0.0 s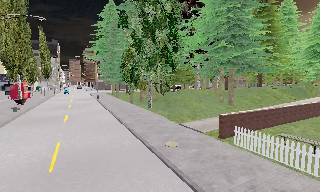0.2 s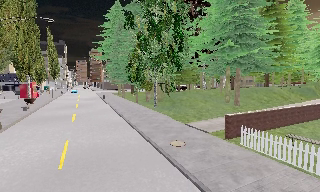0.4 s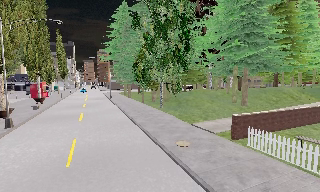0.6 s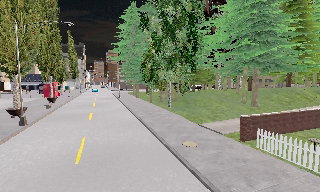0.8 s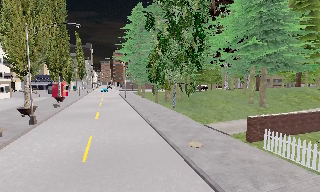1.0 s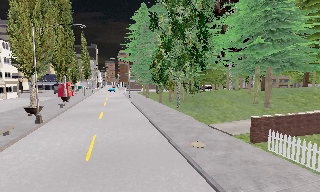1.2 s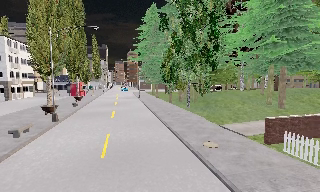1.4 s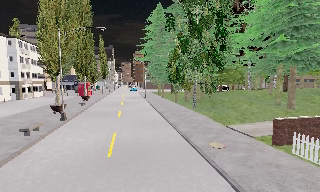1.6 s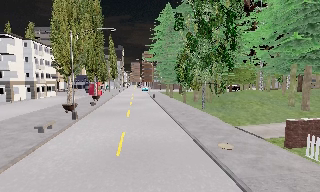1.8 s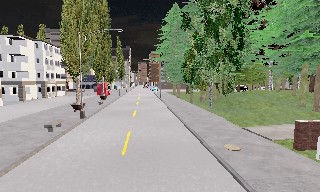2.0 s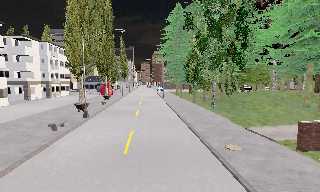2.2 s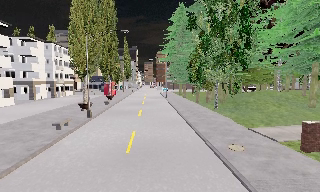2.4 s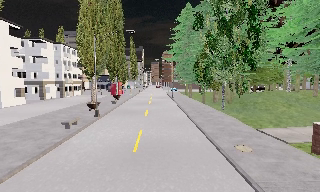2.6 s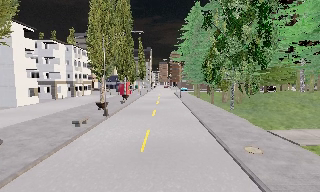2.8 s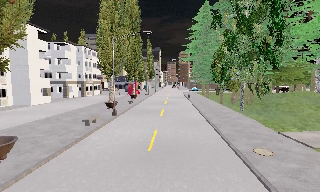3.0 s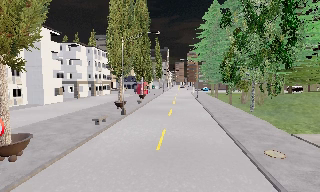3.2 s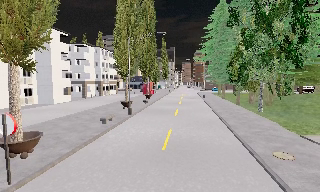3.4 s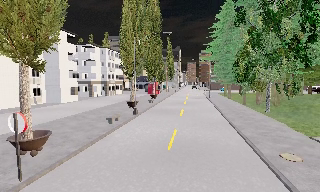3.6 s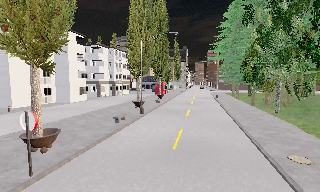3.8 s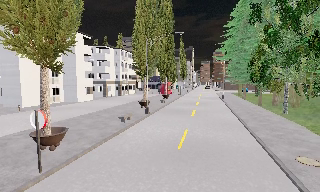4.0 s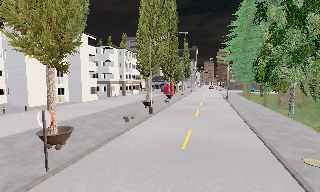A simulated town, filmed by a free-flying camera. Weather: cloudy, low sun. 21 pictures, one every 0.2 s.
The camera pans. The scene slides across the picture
to the right.
The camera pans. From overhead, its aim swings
counterclockwise.
0.0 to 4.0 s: The camera pans to its left, which is counterclockwise from overhead, by about 45 degrees. It travels backward, about 1 m.
The film runs backward here.
